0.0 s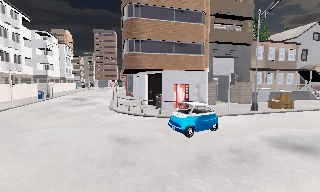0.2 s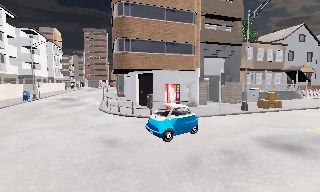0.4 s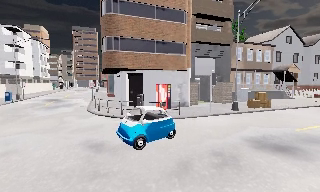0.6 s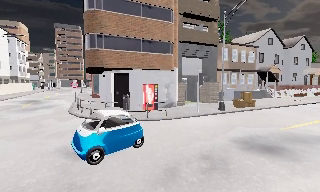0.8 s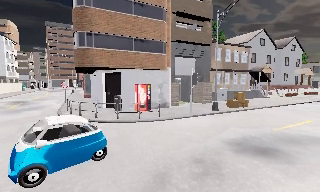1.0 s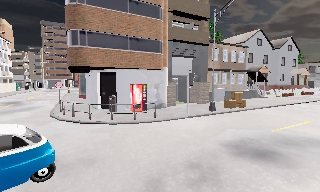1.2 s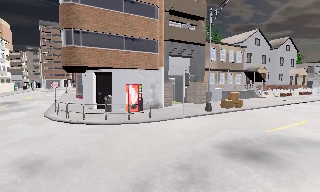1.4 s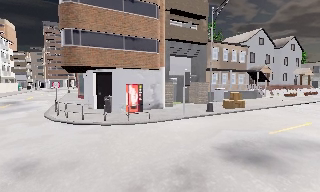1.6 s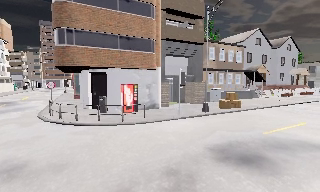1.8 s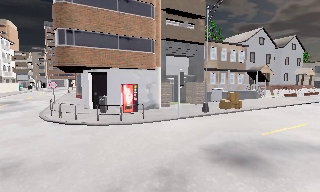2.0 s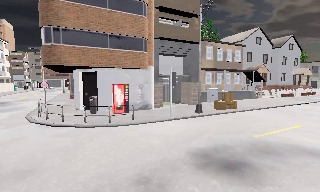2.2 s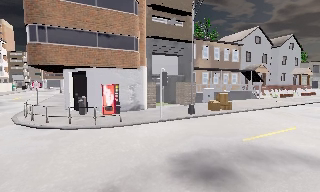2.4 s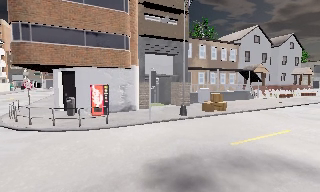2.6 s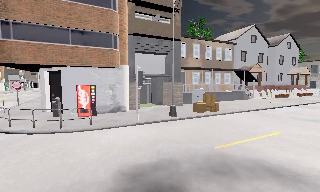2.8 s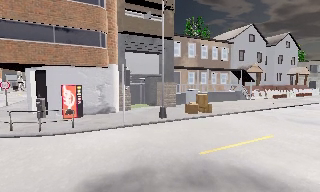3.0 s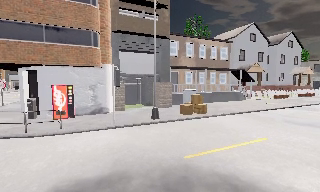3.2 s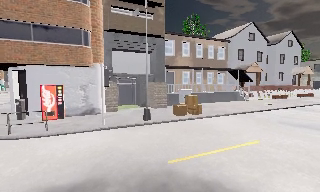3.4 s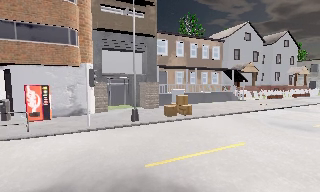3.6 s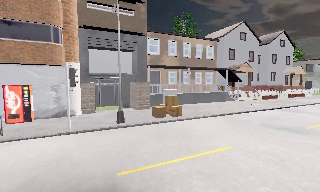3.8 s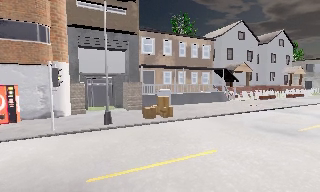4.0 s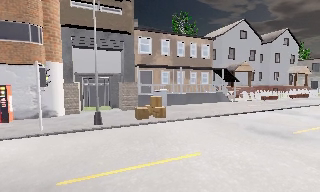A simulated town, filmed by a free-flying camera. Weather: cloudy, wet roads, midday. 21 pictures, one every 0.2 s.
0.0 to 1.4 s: The scene slides to the left, as the camera pans about 10 degrees to its right. It travels forward and to its right, about 2 m, so what stands in front looms larger.
1.4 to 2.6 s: The camera travels to its right and forward, about 3.5 m, so close, fixed things drift to the left. It gains speed.
2.6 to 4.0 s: The camera travels to its right and forward, about 5 m, so close, fixed things drift to the left.
The film runs forward here.
